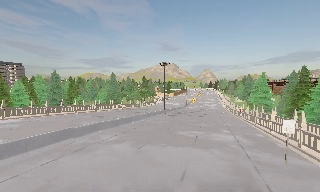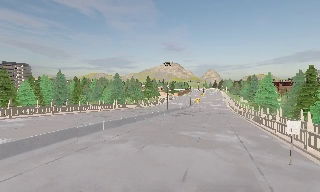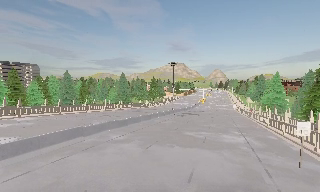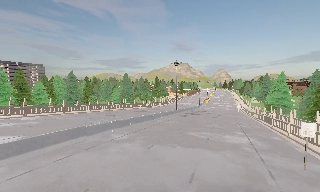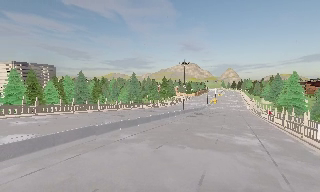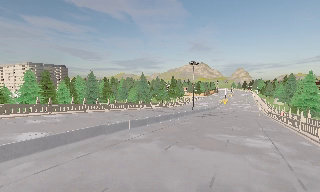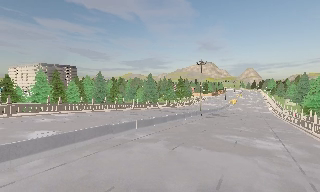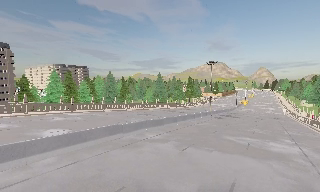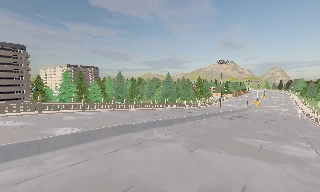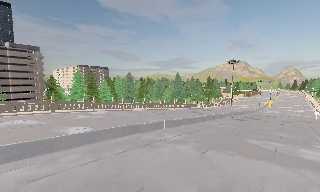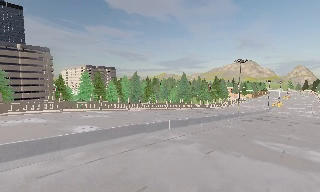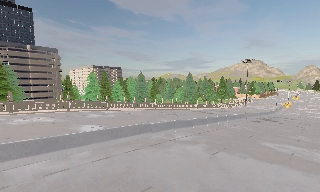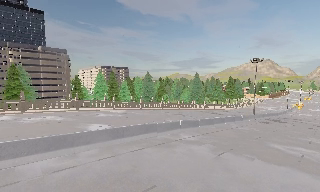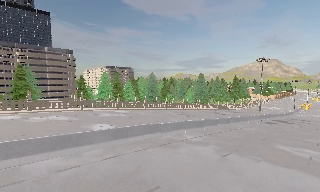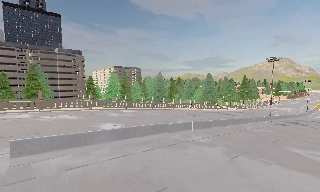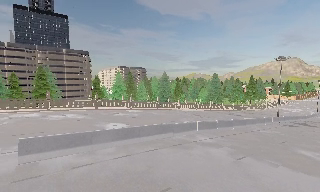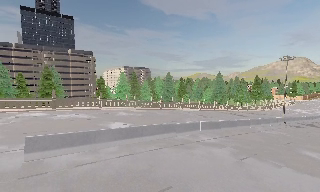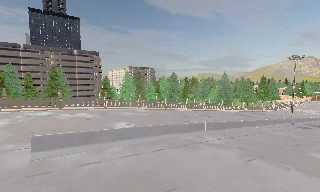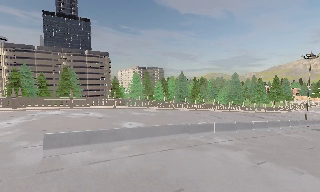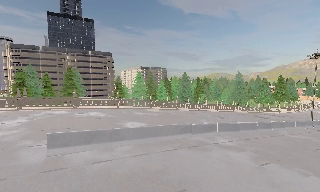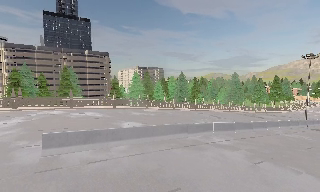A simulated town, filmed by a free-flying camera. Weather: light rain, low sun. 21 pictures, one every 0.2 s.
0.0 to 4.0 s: The camera pans to its left, which is counterclockwise from overhead, by about 40 degrees. It travels forward, about 0.5 m.
The film runs forward here.
